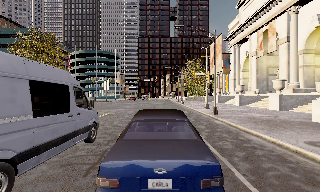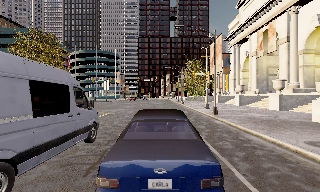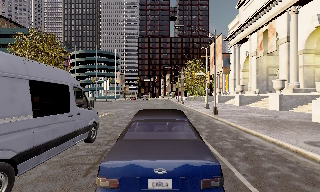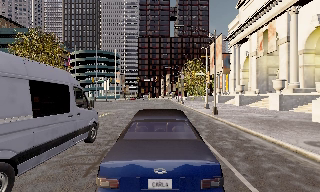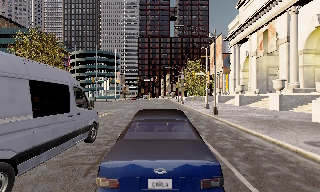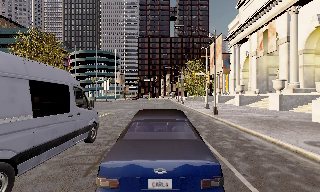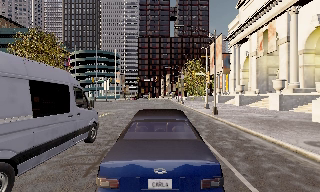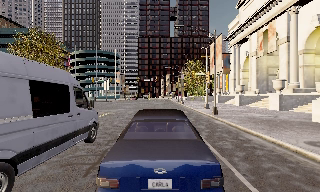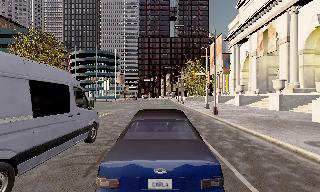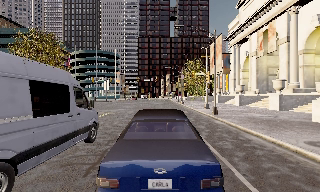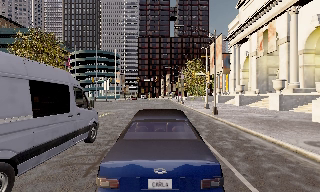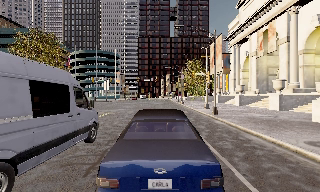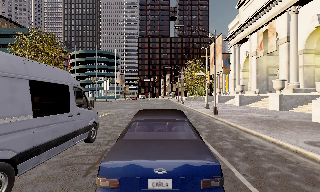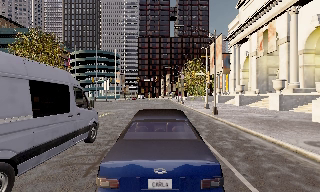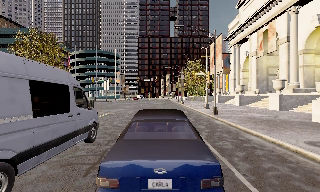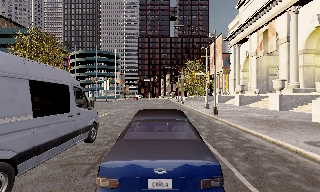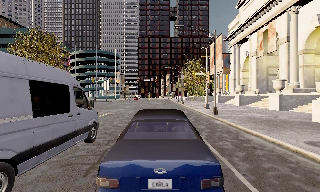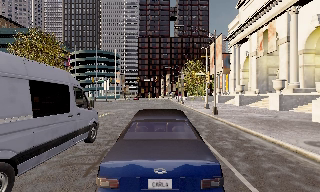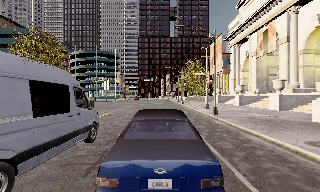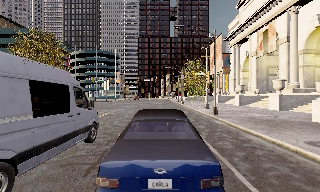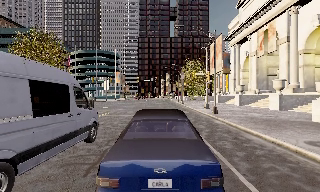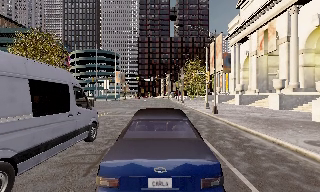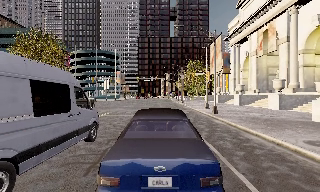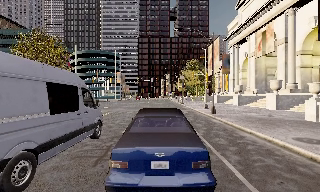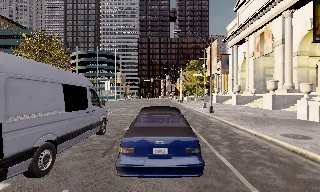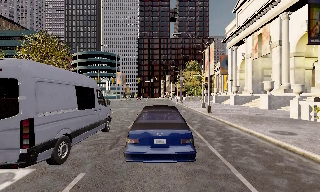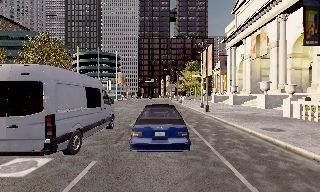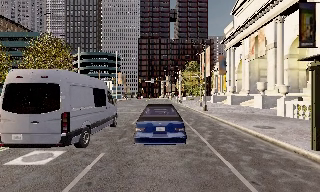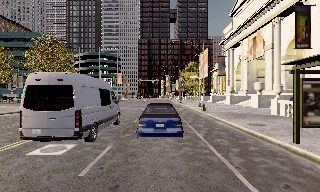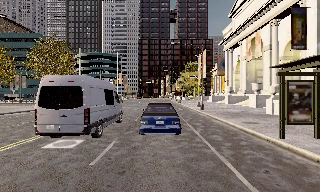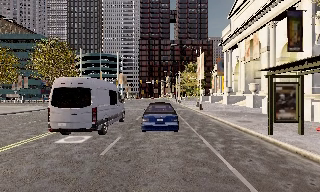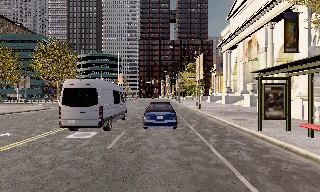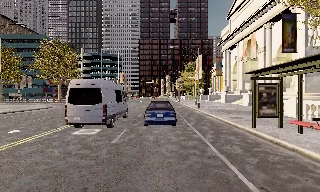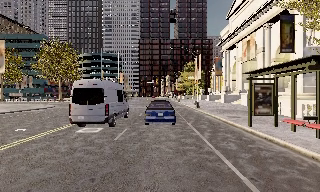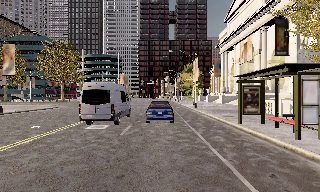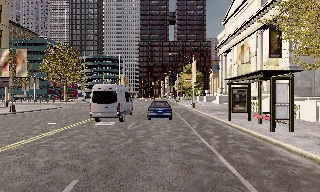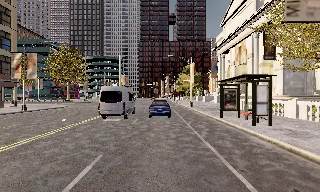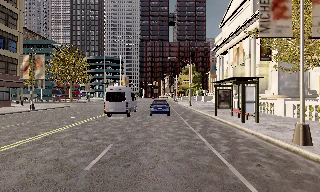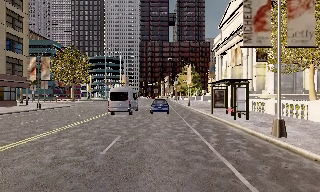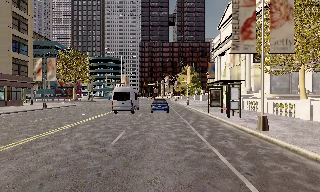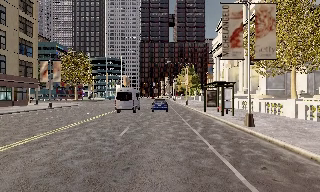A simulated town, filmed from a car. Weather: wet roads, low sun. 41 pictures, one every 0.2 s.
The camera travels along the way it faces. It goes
backward.
0.0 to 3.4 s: The camera keeps its place and its aim.
3.4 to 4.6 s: The camera shifts only a little, or ends up much as it began.
4.6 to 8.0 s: The camera travels backward, about 14 m, so what stands in front gets smaller. It gains speed.
The film runs backward here.
